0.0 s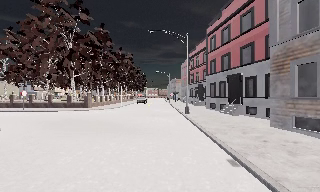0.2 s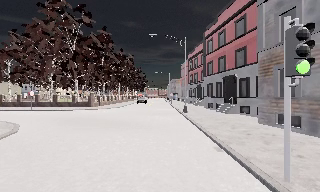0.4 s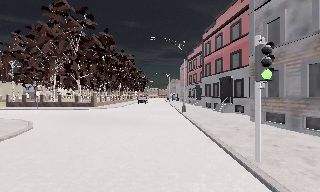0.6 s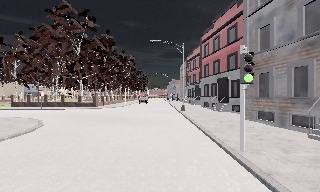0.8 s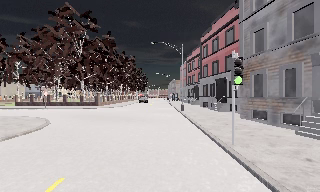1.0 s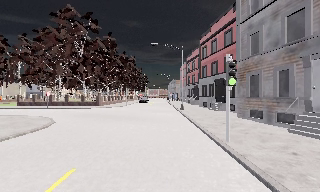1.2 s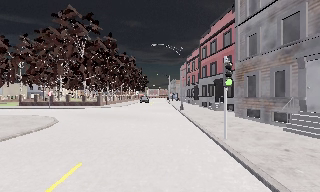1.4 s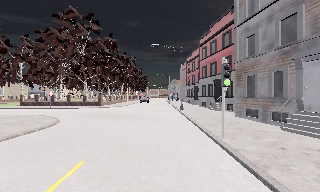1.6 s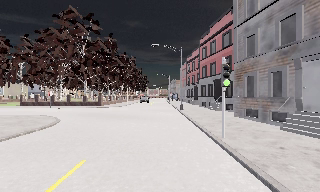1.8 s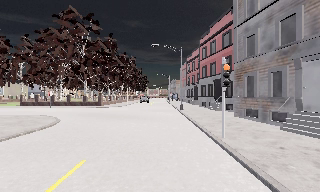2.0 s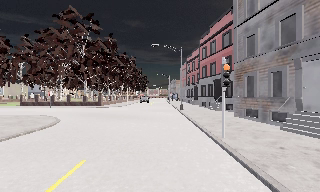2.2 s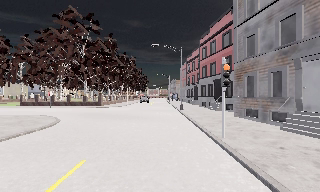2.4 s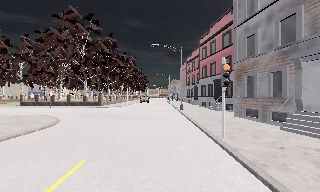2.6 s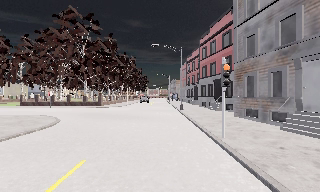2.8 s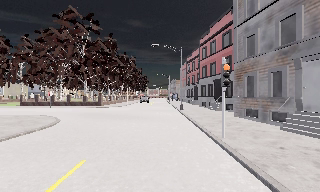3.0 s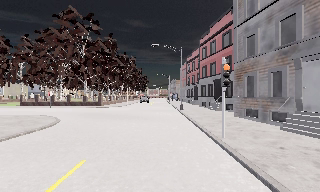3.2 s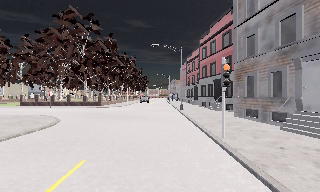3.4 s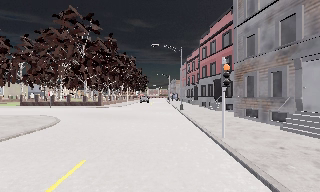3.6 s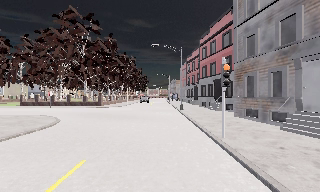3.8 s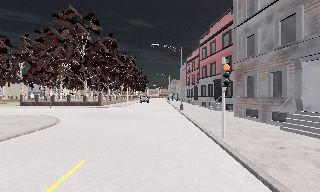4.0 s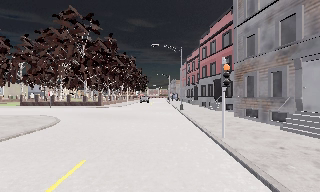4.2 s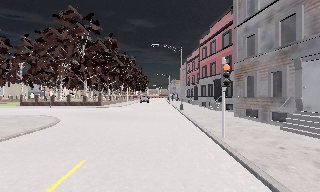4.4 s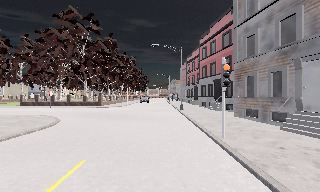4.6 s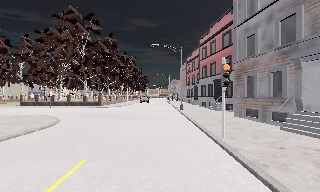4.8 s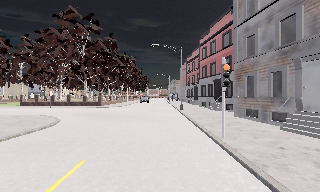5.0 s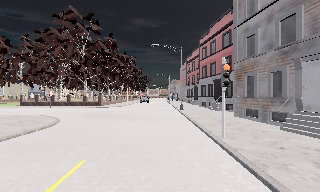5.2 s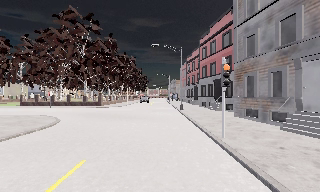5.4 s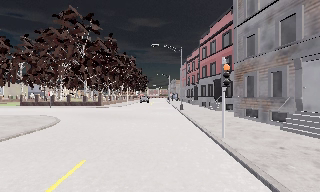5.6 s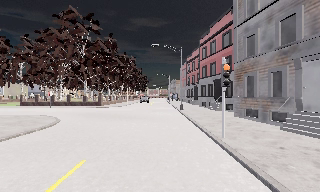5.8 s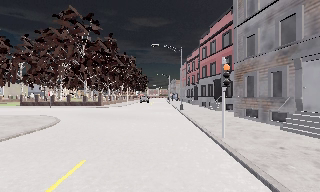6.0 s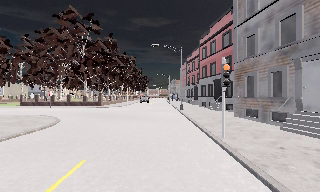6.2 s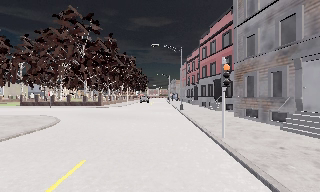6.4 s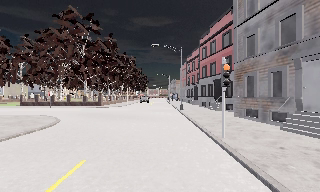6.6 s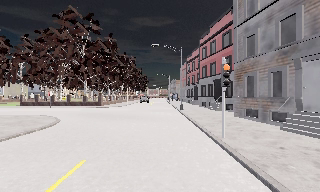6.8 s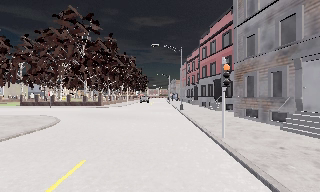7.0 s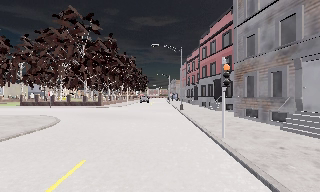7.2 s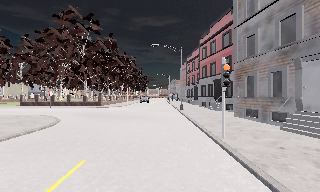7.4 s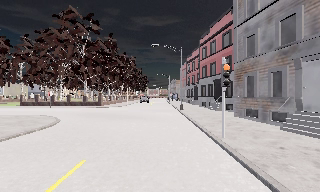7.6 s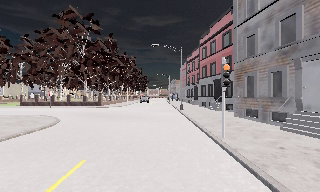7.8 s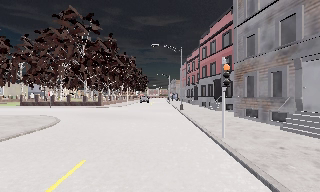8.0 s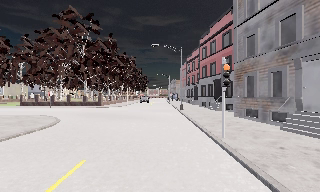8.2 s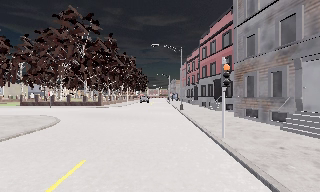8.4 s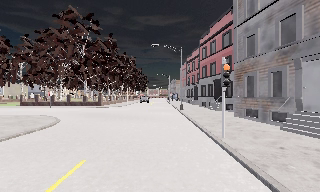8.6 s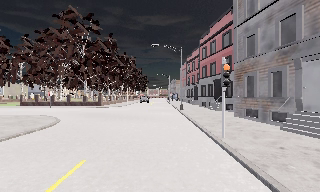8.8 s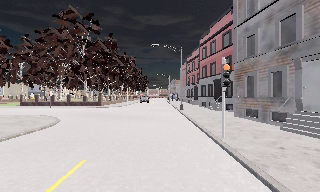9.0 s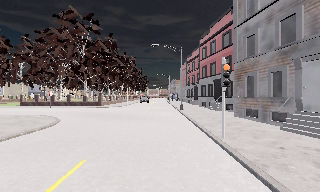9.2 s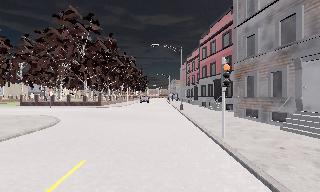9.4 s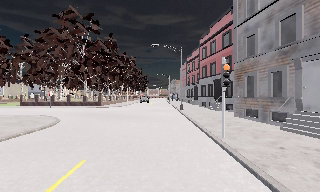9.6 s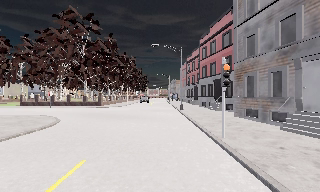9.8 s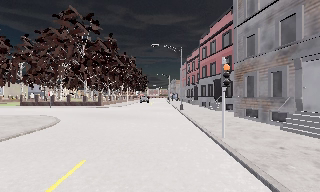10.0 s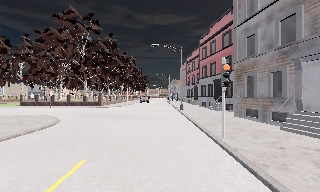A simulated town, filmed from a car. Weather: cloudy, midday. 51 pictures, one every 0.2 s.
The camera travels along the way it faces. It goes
backward.
0.0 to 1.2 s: The camera travels backward, about 4 m, so what stands in front gets smaller. It loses speed.
1.2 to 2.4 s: The camera shifts only a little, or ends up much as it began.
2.4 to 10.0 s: The camera keeps its place and its aim.
The film runs backward here.
